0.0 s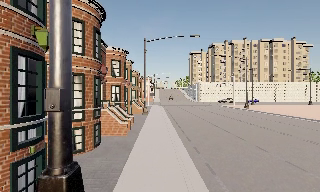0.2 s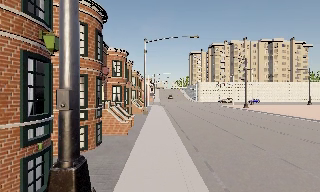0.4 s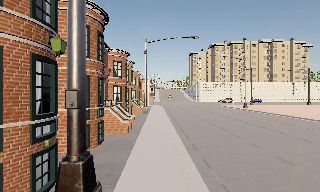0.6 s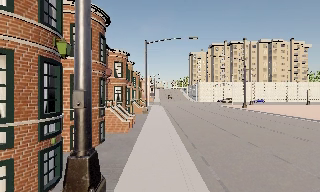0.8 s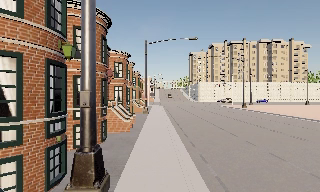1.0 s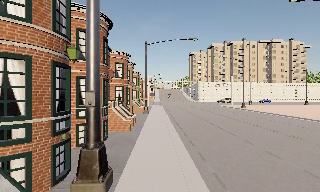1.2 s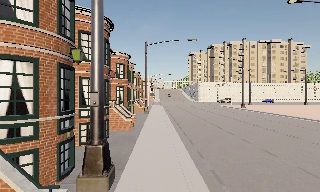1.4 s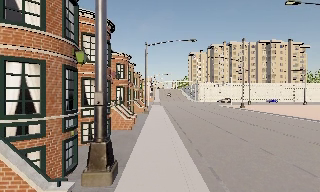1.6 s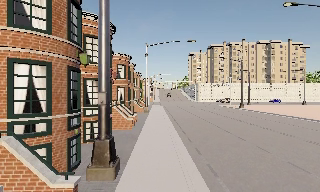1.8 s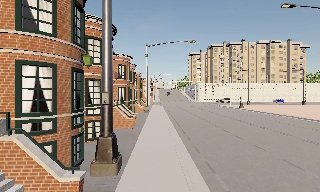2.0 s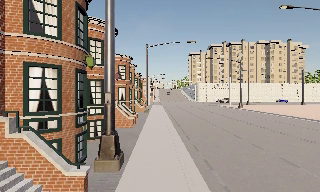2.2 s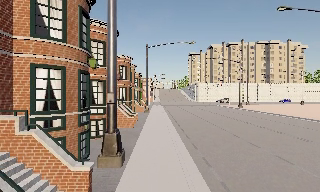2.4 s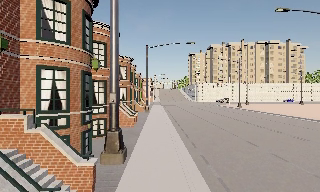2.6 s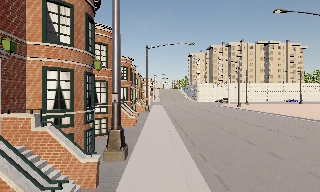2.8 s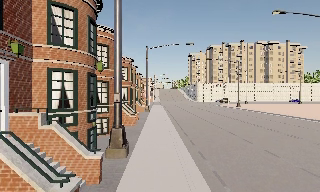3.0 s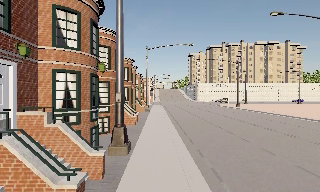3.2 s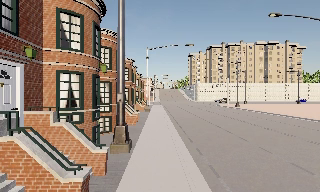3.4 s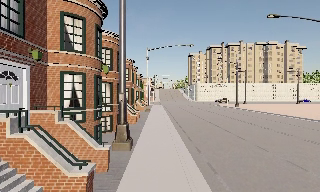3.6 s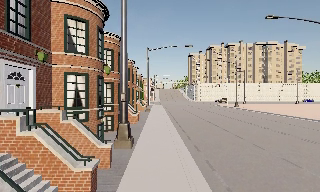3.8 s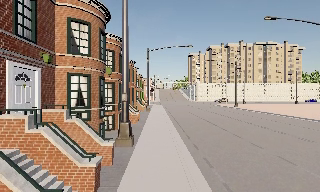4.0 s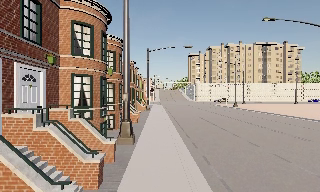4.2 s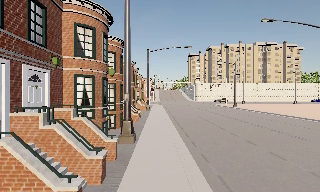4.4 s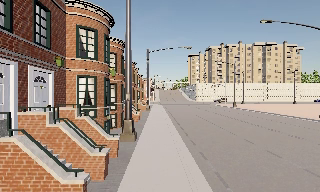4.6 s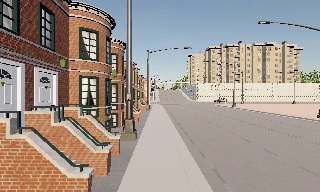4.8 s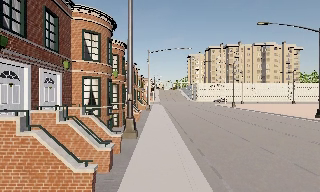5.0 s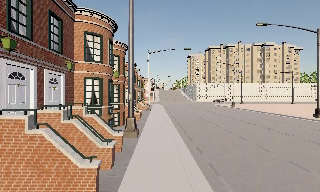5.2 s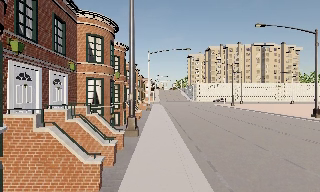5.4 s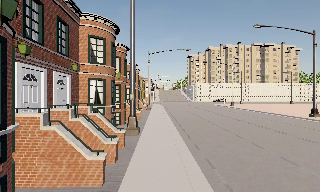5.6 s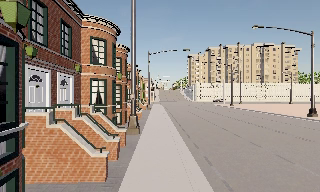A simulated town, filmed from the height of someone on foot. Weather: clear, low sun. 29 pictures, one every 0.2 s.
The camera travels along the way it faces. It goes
backward.
0.0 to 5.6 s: The camera travels backward, about 7 m, so what stands in front gets smaller.
The film runs backward here.
